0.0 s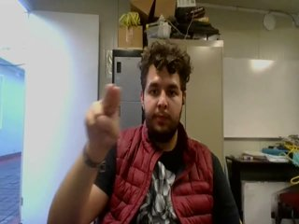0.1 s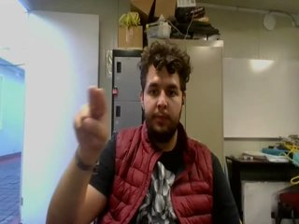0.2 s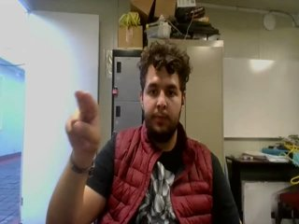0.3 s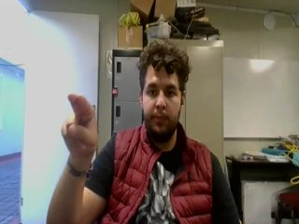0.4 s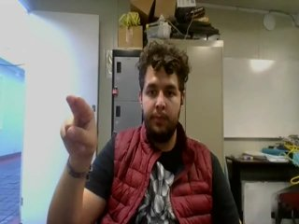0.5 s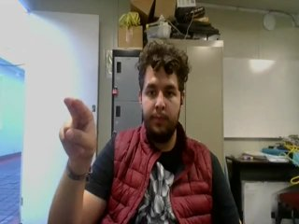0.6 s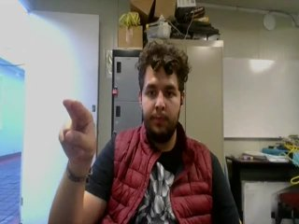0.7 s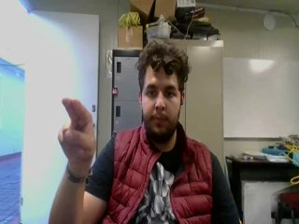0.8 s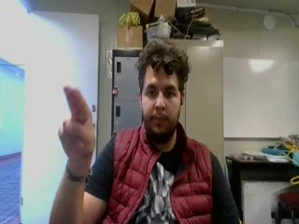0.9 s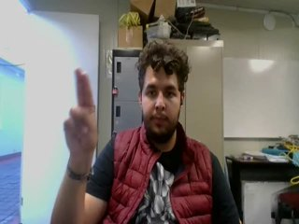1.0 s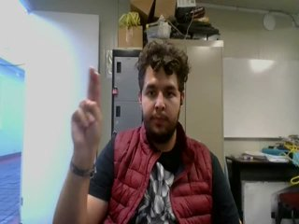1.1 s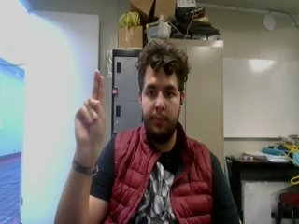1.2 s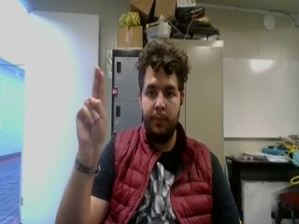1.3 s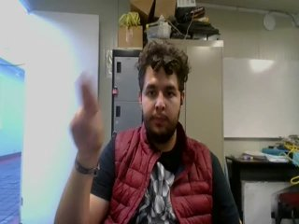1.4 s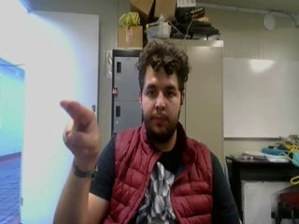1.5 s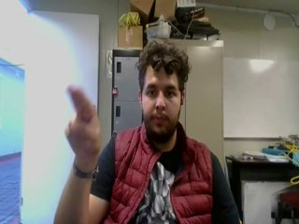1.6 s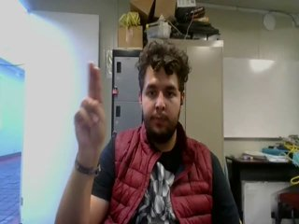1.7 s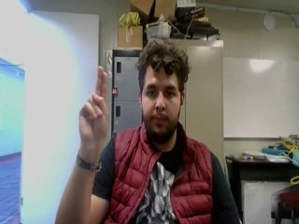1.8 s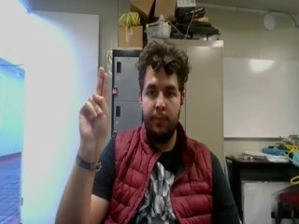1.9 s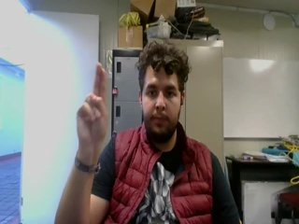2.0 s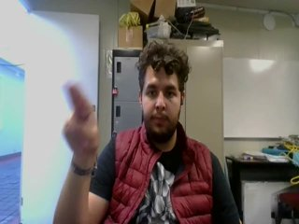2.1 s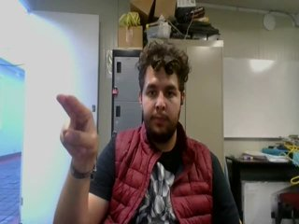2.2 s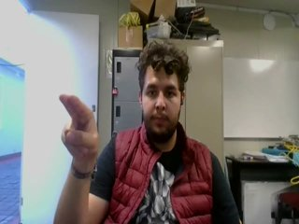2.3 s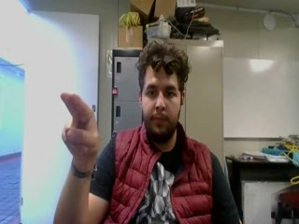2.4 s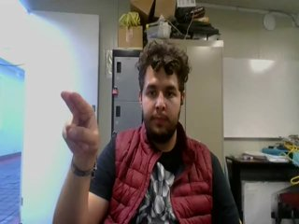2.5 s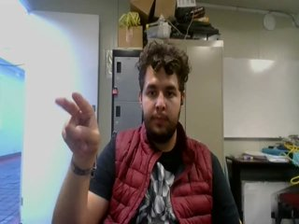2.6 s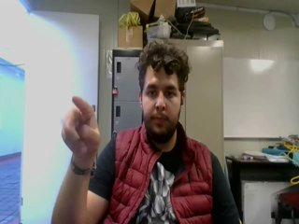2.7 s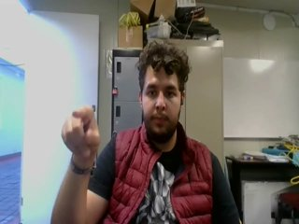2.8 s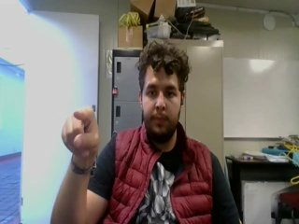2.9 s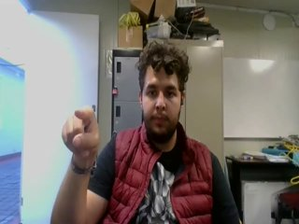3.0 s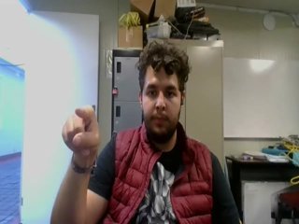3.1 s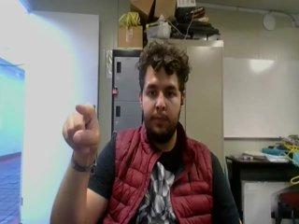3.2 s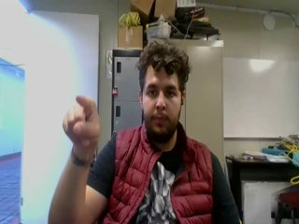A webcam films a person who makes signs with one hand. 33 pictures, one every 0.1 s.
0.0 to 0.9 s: Pointing with two fingers.
1.0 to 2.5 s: Double click with two fingers.
2.6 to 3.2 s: Pointing with one finger.
